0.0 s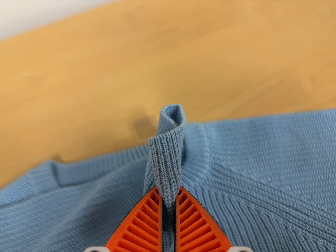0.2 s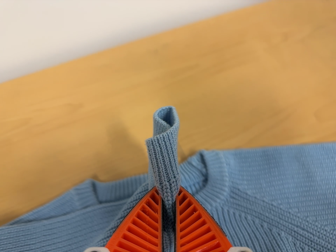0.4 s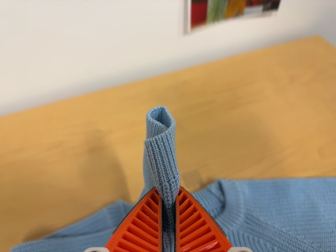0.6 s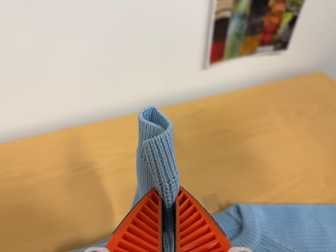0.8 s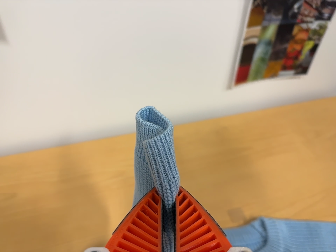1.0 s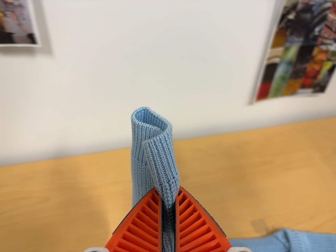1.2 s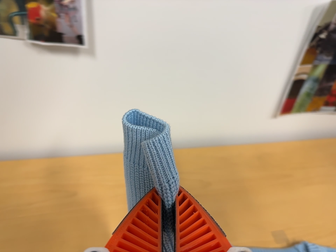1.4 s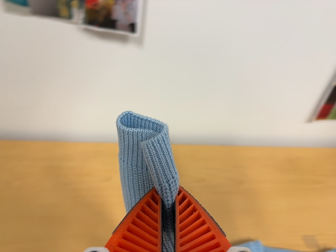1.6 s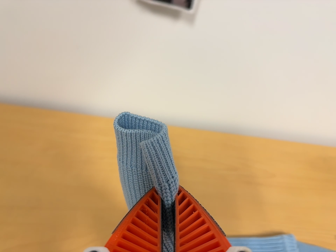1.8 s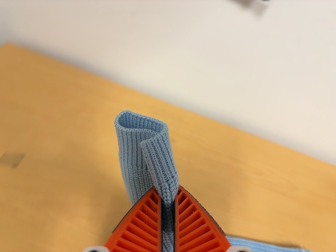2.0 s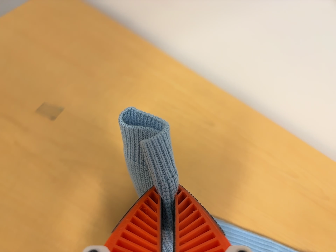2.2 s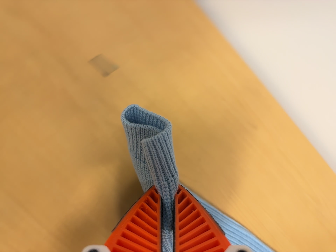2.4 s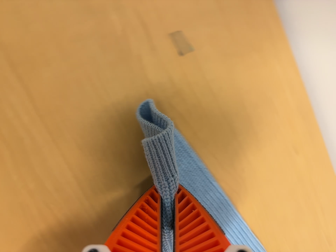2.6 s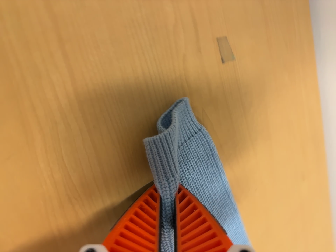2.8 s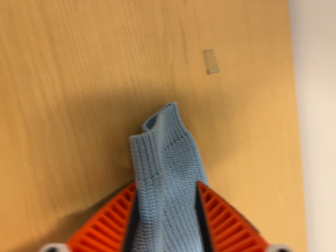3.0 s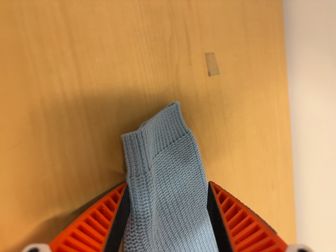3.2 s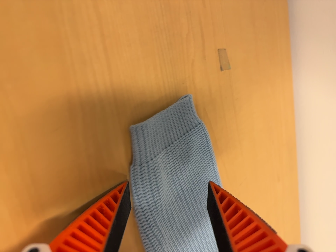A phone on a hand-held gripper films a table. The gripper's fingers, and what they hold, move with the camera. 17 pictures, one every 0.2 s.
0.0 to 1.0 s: The camera travels backward and to its left, about 26 cm, so what stands in front gets smaller. Its aim tips toward the top of its view by about 20 degrees, and the scene shifts downward. It rolls about its line of sight by about 10 degrees, and the scene rotates clockwise.
1.0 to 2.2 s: The camera travels to its left, about 36 cm, so close, fixed things drift to the right. Its aim tips toward the bottom of its view by about 10 degrees, and the scene shifts upward. It rolls about its line of sight by about 55 degrees, and the scene rotates clockwise.
2.2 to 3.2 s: The camera travels to its left, about 14 cm. It rolls about its line of sight by about 30 degrees, and the scene rotates clockwise.
The film runs backward here.
